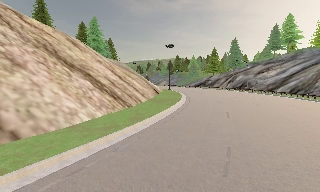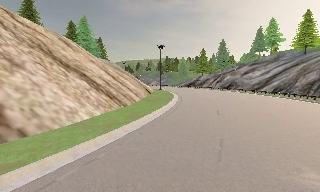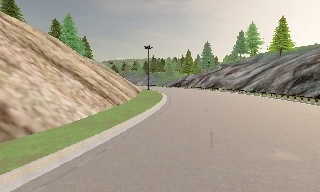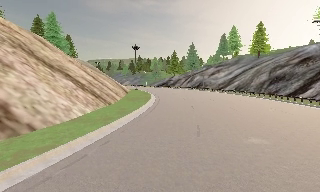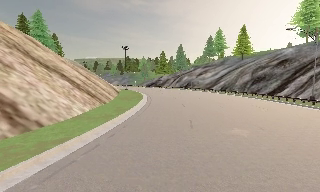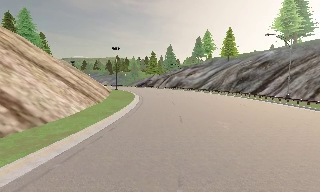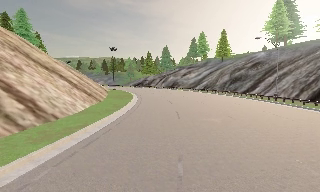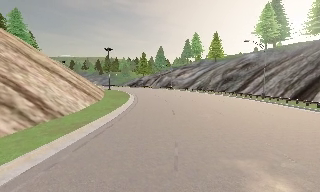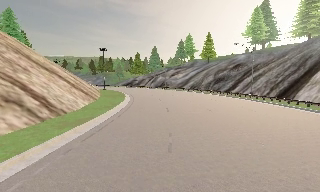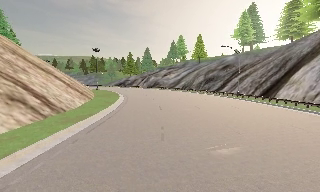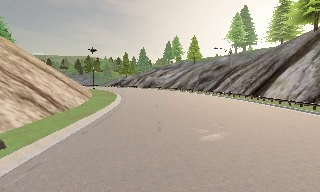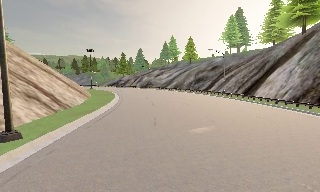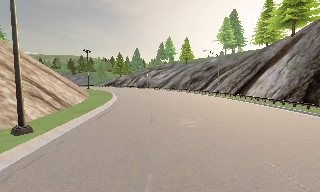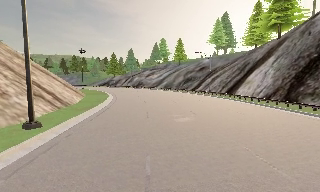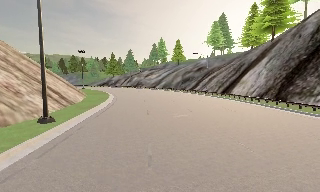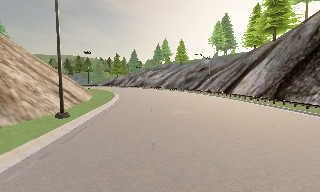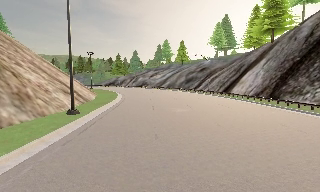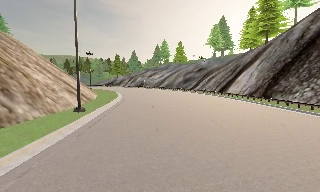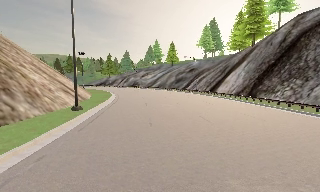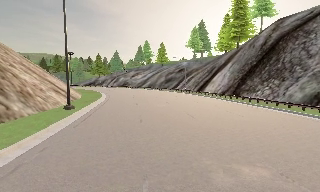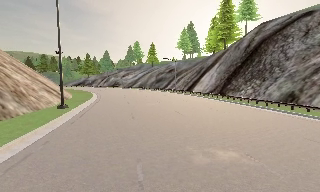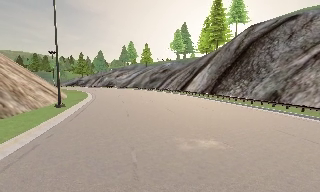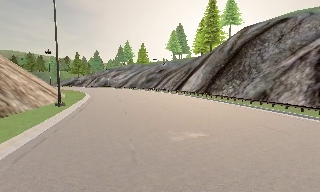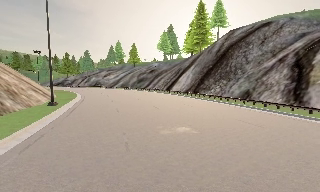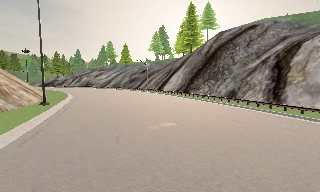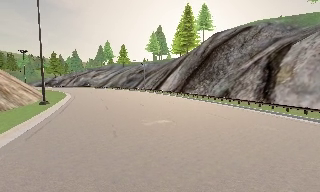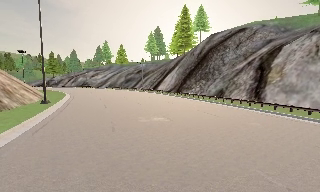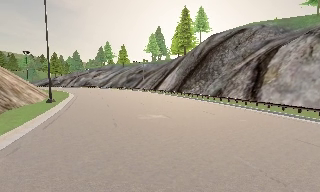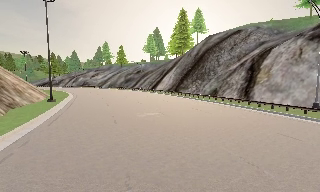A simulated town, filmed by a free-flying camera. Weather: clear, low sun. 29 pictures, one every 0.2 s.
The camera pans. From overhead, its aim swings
clockwise.
The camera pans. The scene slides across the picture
to the left.
0.0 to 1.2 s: The camera pans to its right, which is clockwise from overhead, by about 25 degrees. It travels backward, about 6 m, so what stands in front gets smaller.
1.2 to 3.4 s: The camera pans to its right, which is clockwise from overhead, by about 10 degrees. It travels backward, about 12 m, so what stands in front gets smaller.
3.4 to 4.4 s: The camera pans to its right, which is clockwise from overhead, by about 15 degrees. It travels backward, about 4.5 m, so what stands in front gets smaller.
4.4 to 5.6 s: The camera travels backward, about 4.5 m, so what stands in front gets smaller.
The film runs backward here.
